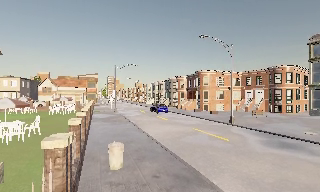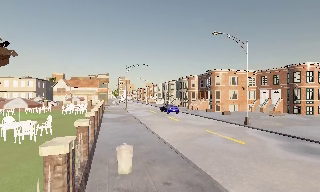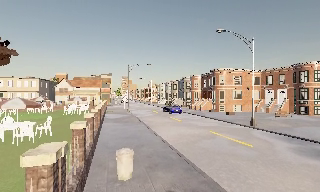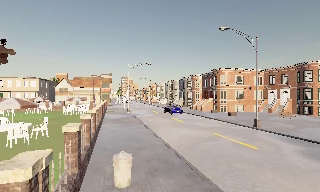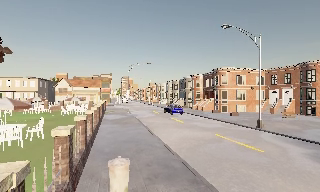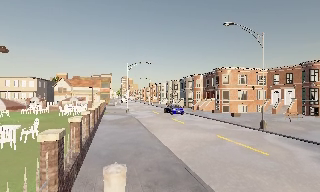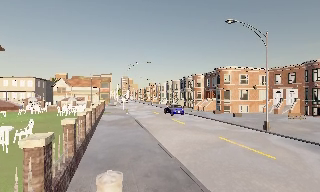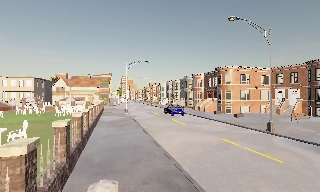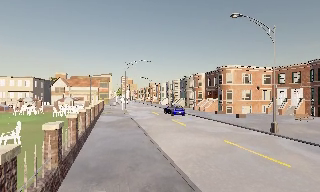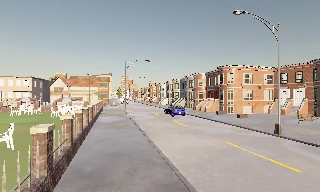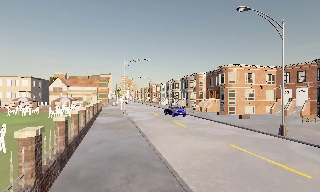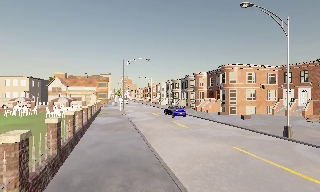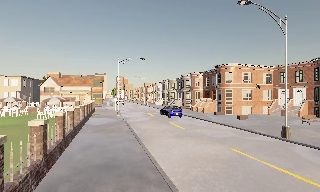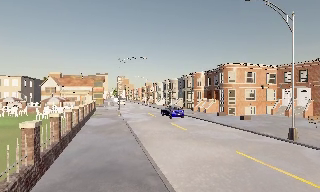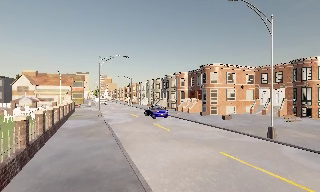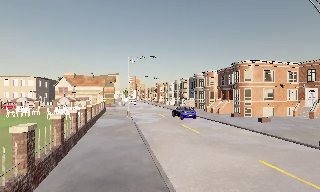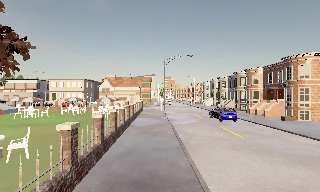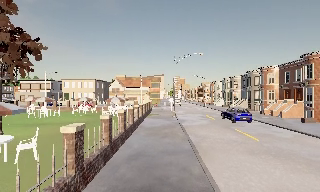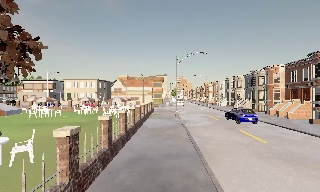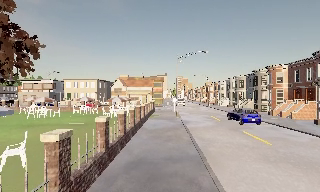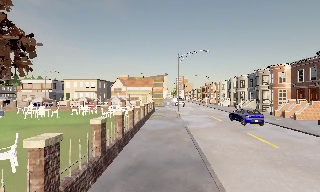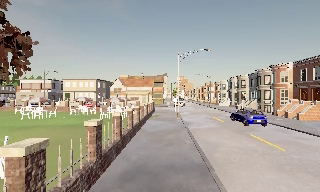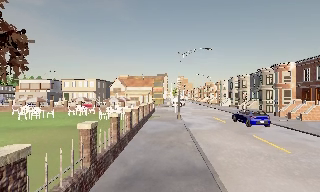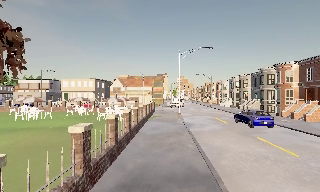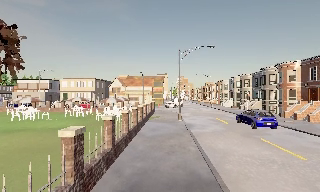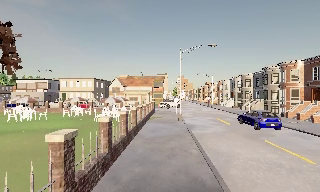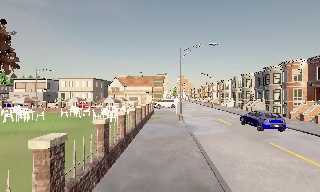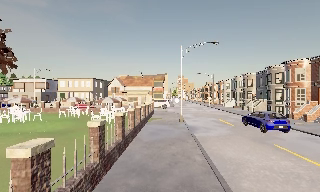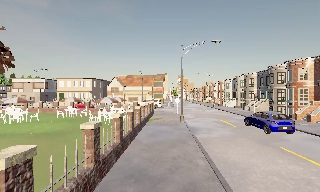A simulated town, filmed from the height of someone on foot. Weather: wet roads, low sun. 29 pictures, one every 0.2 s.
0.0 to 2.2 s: The camera travels forward, about 4.5 m, so what stands in front looms larger.
2.2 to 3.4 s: The camera swings to its left by about 20 degrees, and the scene slides to the right. It travels forward, about 2.5 m, so what stands in front looms larger.
3.4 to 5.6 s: The camera travels forward, about 4.5 m, so what stands in front looms larger.
The film runs forward here.
